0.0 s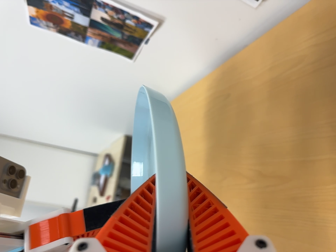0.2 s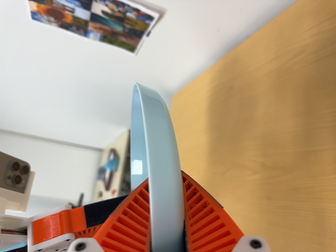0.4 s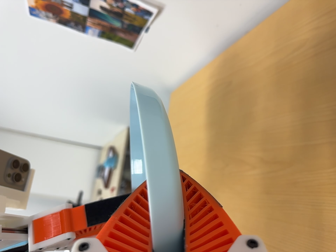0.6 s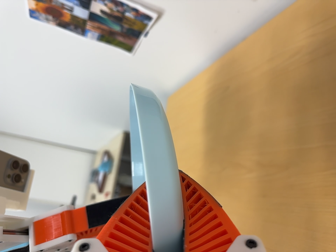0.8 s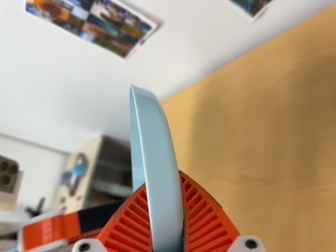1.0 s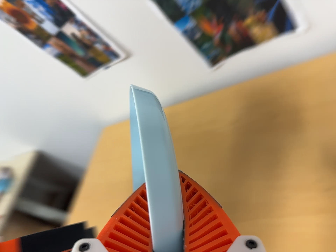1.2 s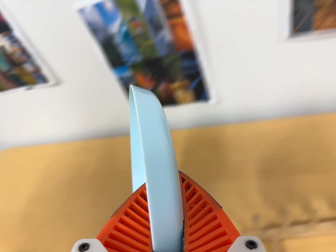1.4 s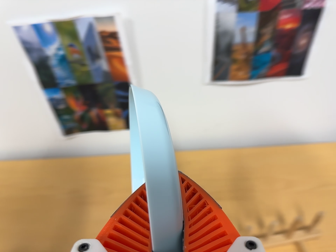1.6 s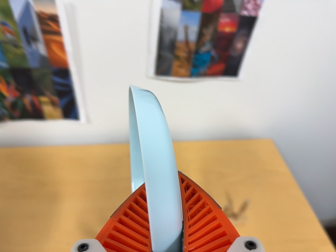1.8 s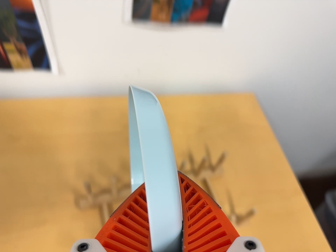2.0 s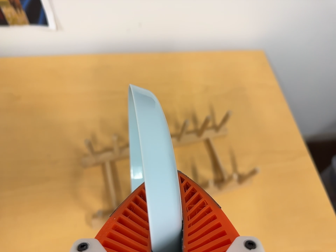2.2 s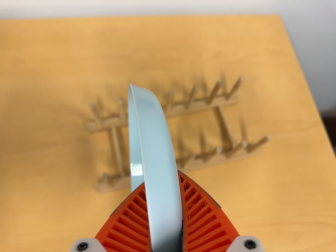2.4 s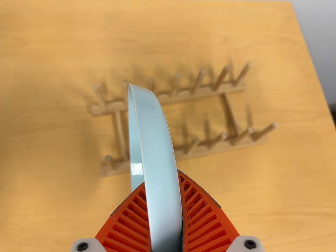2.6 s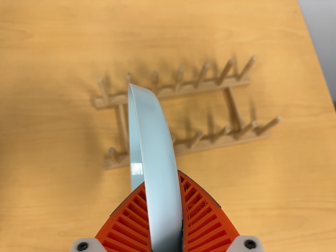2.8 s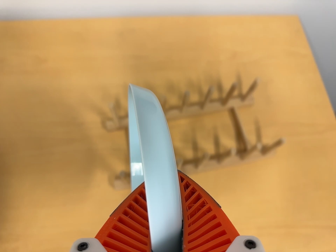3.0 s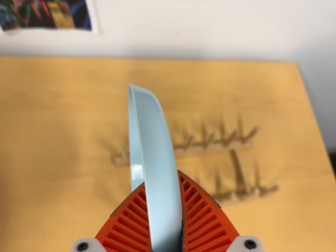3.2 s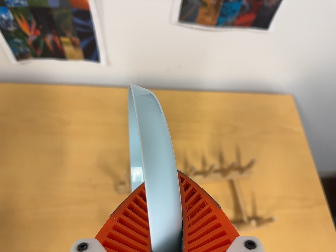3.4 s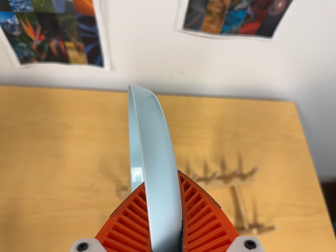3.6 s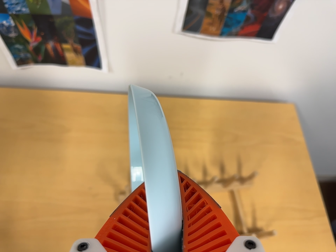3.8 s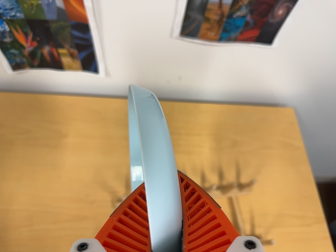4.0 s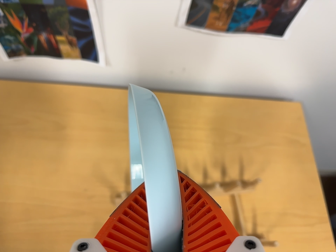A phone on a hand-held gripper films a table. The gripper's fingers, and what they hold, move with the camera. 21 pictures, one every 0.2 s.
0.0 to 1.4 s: The scene slides to the left, as the camera pans about 60 degrees to its right. It travels backward and to its left, about 16 cm. Its aim tips toward the top of its view by about 20 degrees, and the scene shifts downward. It rolls about its line of sight by about 25 degrees, and the scene rotates clockwise.
1.4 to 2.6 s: The camera travels toward the bottom of its view and forward, about 8 cm, so close, fixed things drift upward. Its aim tips toward the bottom of its view by about 30 degrees, and the scene shifts upward.
2.6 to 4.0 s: The camera travels toward the top of its view, about 16 cm, so close, fixed things drift downward.
The film runs forward here.
